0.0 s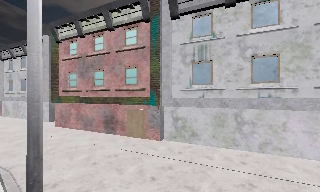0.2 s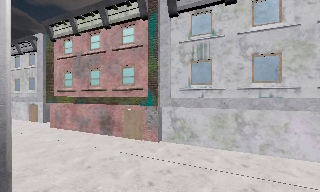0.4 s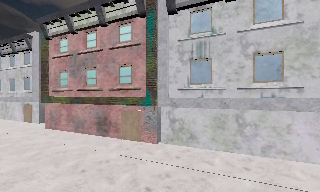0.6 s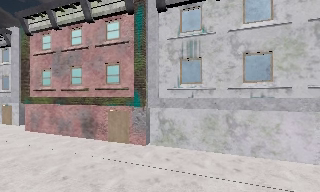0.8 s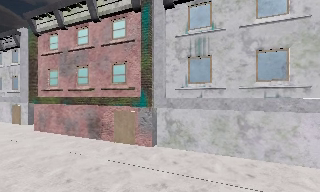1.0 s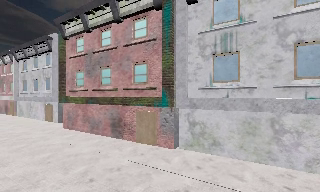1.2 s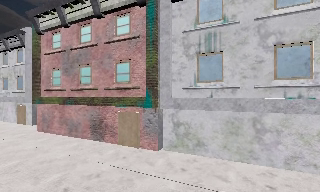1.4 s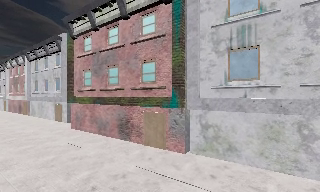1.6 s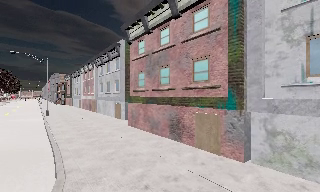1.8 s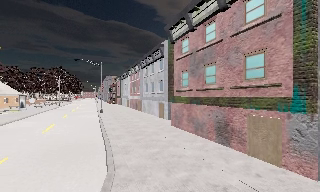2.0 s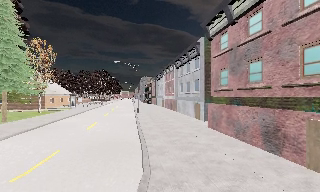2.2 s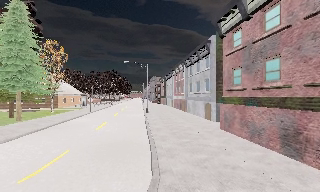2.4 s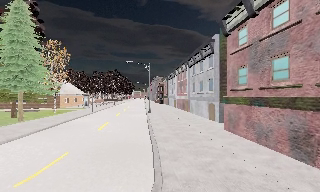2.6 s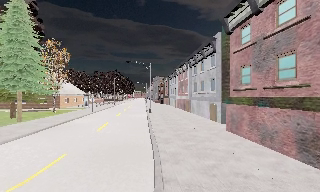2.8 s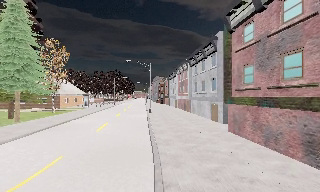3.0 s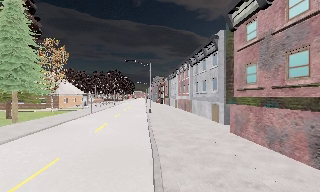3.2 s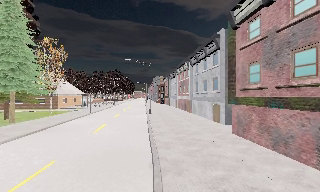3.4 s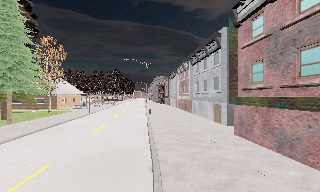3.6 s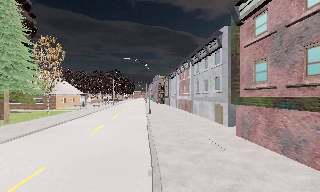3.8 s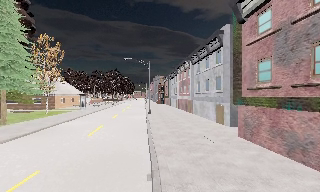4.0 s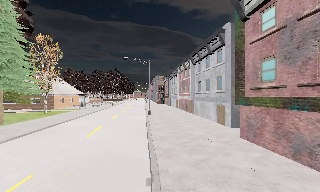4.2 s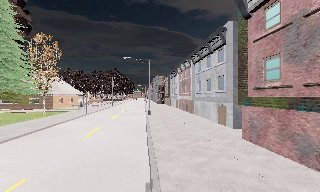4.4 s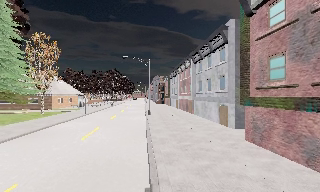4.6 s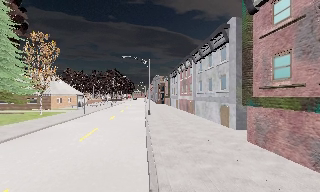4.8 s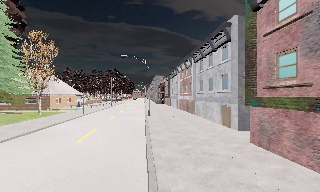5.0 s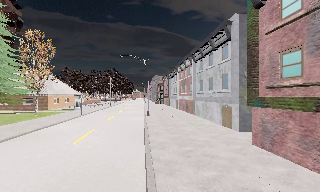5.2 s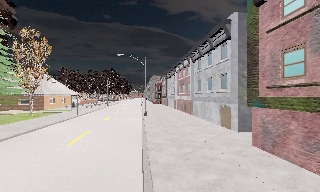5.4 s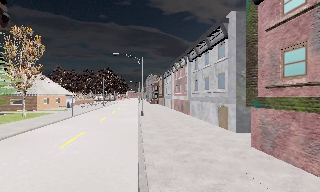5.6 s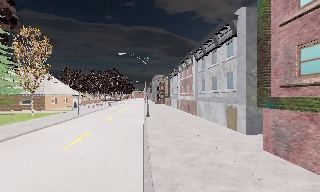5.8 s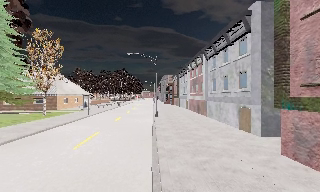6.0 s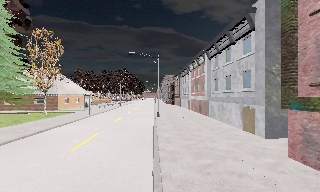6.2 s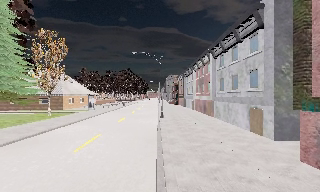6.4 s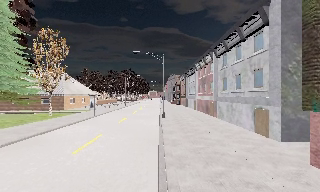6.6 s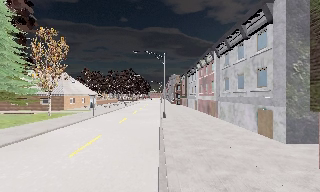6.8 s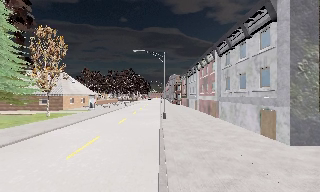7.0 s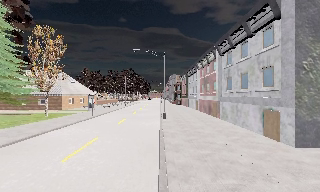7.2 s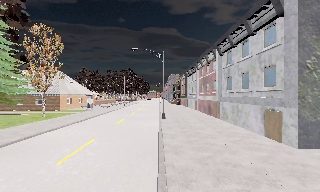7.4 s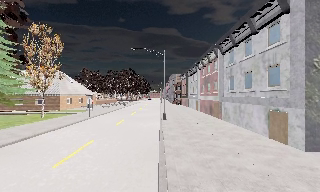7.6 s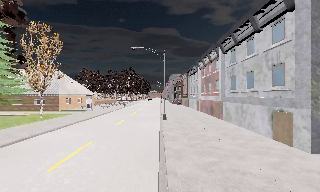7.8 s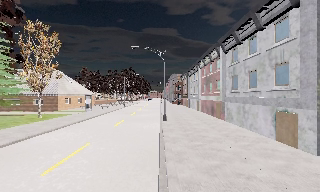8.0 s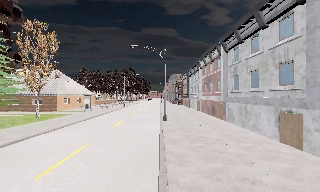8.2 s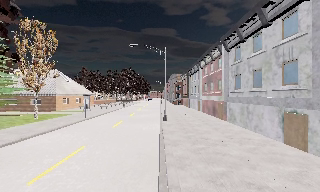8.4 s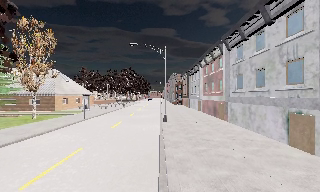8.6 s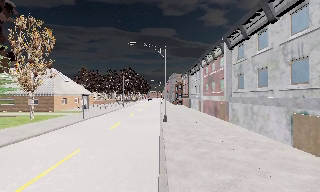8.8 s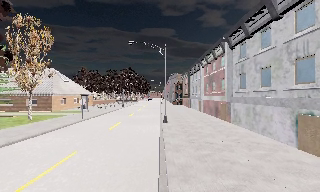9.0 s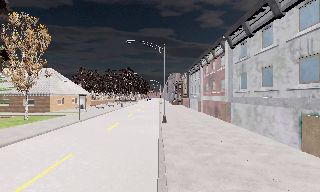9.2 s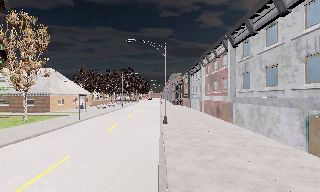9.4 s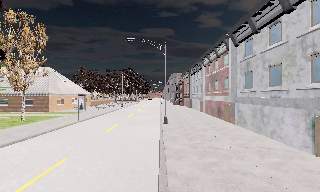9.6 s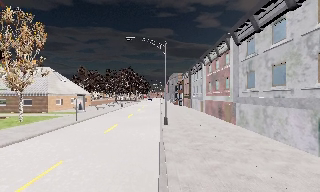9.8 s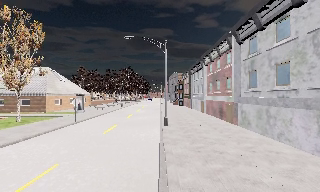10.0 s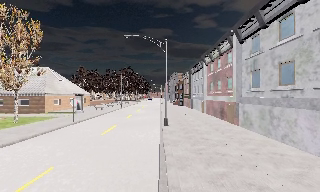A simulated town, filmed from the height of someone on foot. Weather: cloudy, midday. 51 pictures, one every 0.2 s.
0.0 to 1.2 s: The camera travels forward, about 1.5 m, so what stands in front looms larger.
1.2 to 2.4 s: The scene slides to the right, as the camera pans about 60 degrees to its left. It travels forward, about 1.5 m.
2.4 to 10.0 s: The camera travels forward, about 11 m, so what stands in front looms larger.
The film runs forward here.
